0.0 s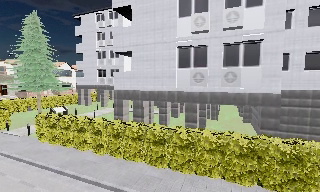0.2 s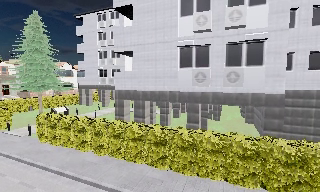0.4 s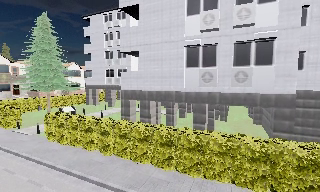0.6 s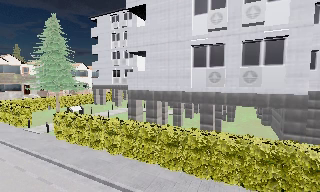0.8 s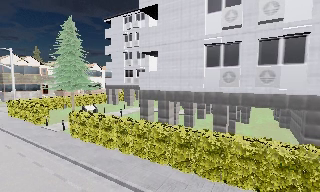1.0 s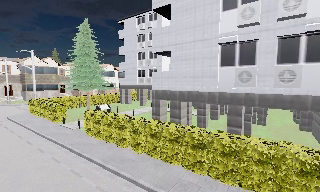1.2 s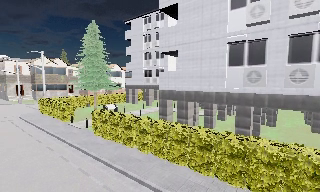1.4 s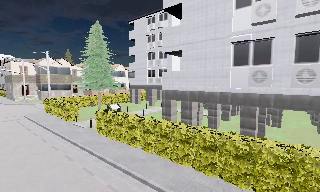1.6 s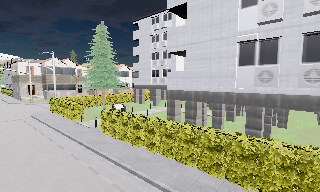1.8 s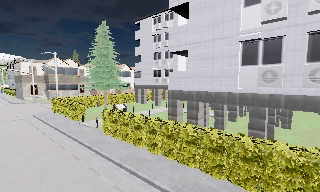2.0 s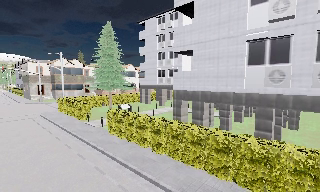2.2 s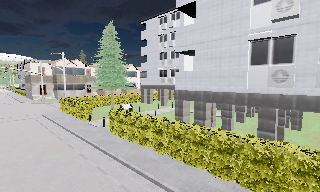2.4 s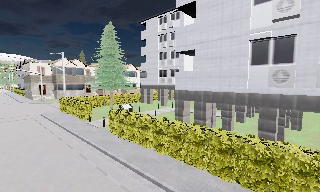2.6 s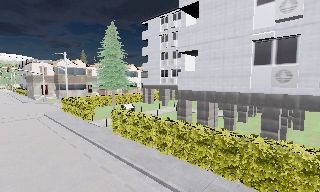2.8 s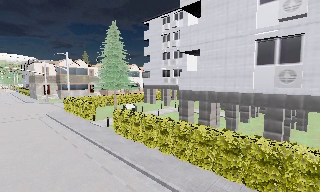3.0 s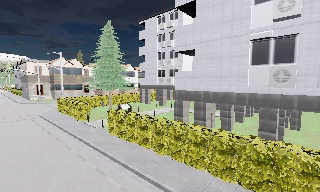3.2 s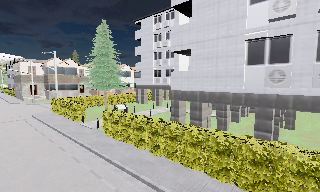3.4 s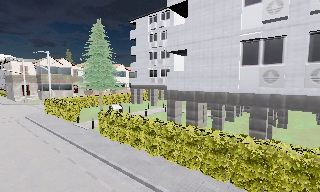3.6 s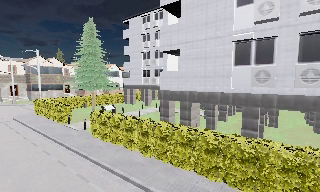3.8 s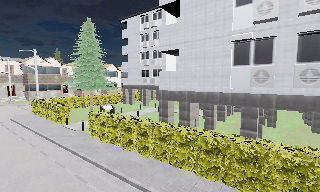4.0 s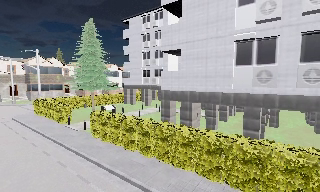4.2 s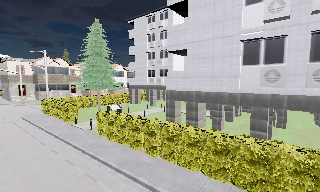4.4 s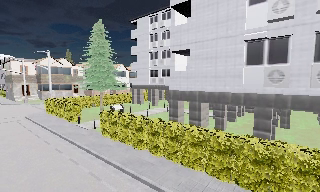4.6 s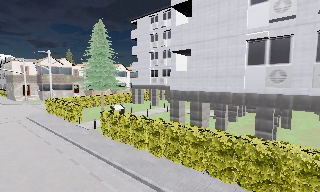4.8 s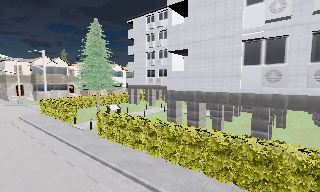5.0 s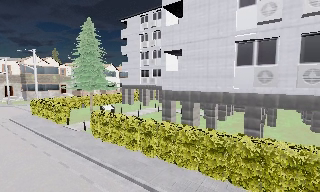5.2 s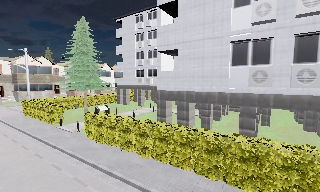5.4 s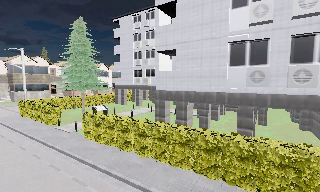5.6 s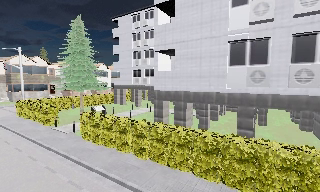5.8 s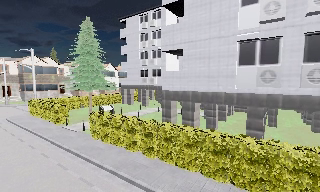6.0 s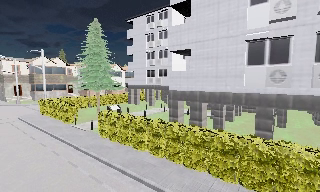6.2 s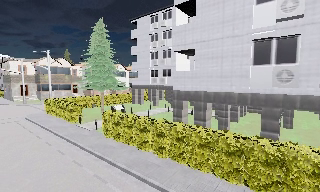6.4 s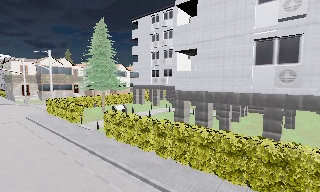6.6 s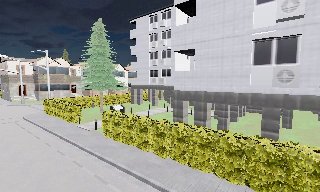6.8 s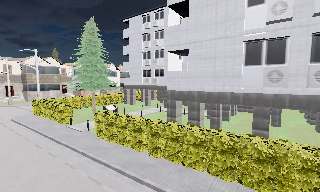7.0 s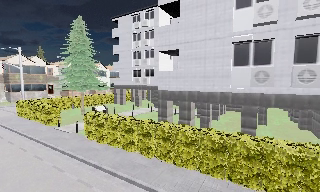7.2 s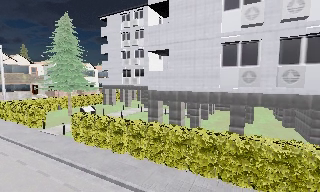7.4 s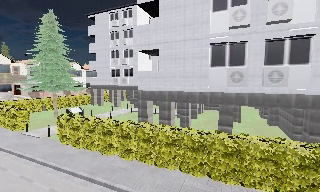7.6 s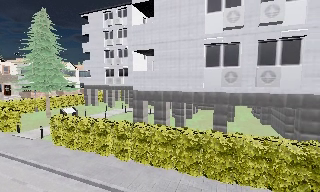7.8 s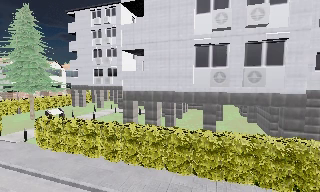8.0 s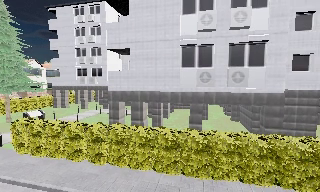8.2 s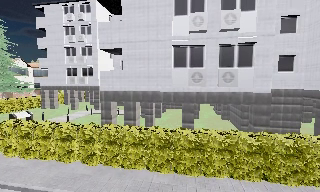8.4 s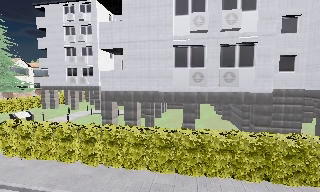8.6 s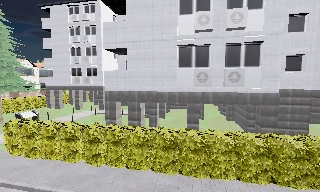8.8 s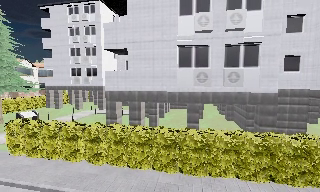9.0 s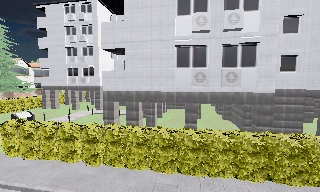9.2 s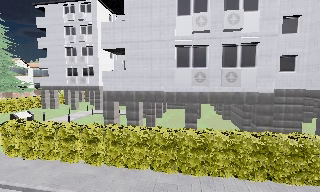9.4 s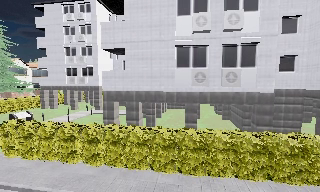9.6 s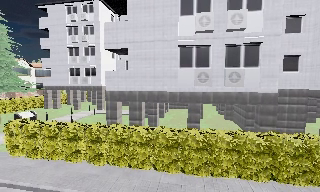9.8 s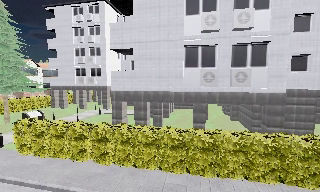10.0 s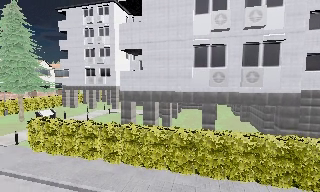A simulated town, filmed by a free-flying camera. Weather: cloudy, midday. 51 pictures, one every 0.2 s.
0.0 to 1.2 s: The camera swings to its left by about 15 degrees, and the scene slides to the right.
1.2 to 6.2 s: The camera travels to its left and forward, about 1 m, so close, fixed things drift to the right.
6.2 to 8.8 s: The camera swings to its right by about 25 degrees, and the scene slides to the left. It travels to its left, about 0.5 m.
8.8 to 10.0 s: The camera shifts only a little, or ends up much as it began.
The film runs forward here.
